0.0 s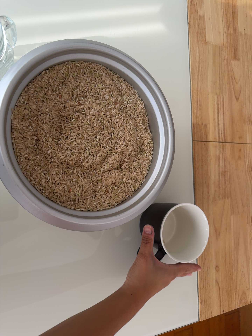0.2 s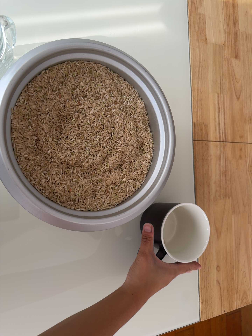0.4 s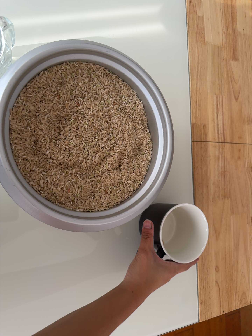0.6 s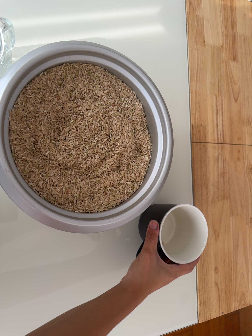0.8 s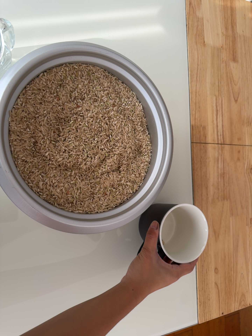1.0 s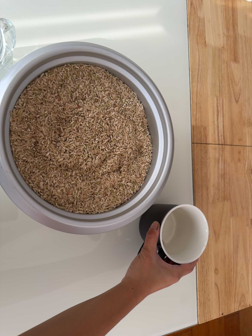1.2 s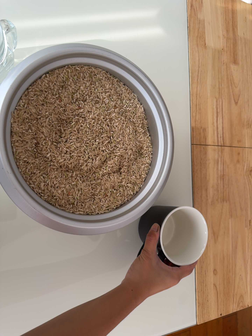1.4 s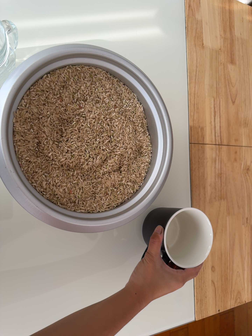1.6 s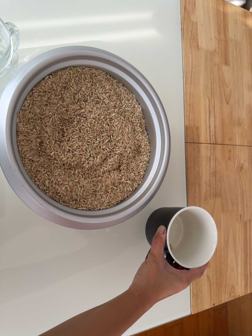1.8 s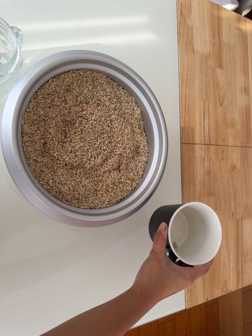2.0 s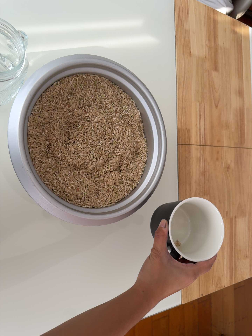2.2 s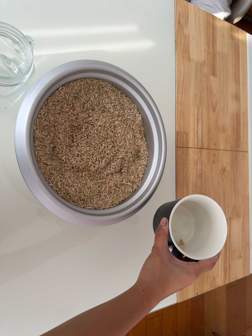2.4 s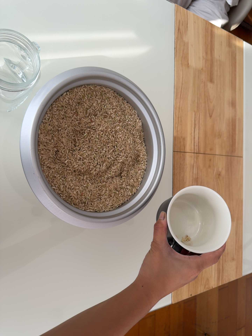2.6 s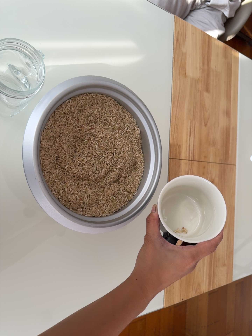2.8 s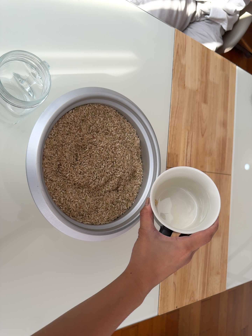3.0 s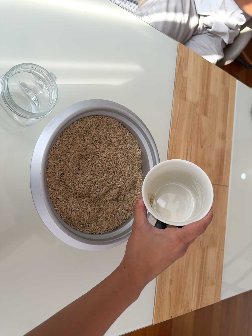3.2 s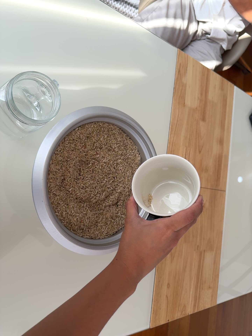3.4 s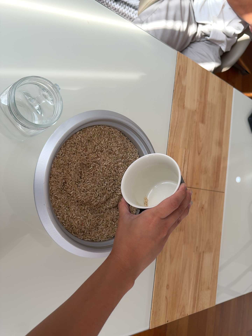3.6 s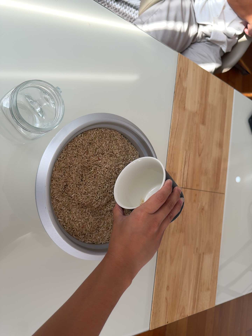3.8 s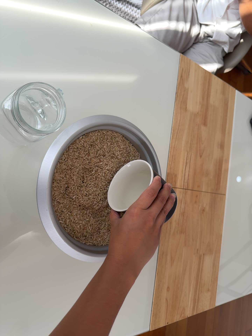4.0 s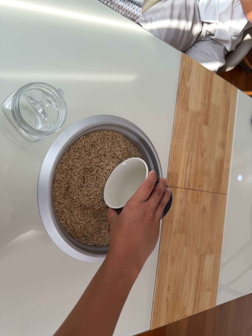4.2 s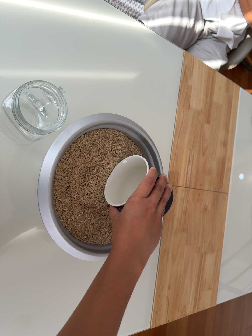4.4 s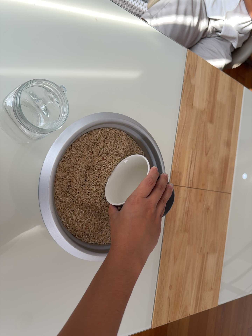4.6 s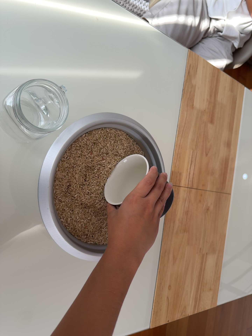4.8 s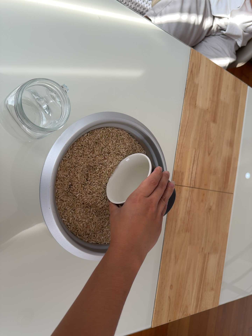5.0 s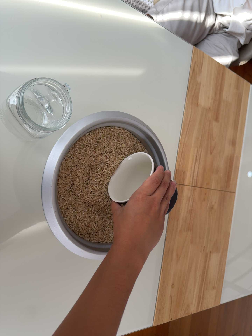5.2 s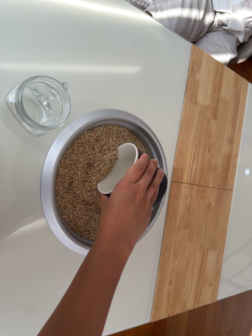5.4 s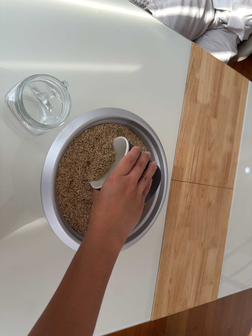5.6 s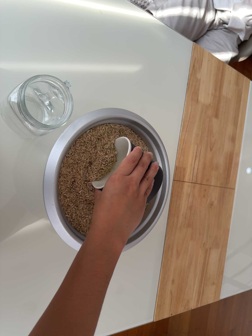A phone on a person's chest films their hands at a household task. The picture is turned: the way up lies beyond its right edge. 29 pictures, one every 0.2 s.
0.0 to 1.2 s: The camera keeps its place and its aim.
1.2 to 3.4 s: The camera pans to its right by about 10 degrees. It travels backward, to its left and toward the top of its view, about 14 cm, so what stands in front gets smaller.
3.4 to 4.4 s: The camera shifts only a little, or ends up much as it began.
4.4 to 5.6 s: The camera keeps its place and its aim.
The film runs forward here.
